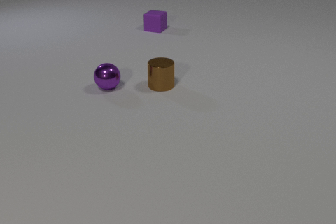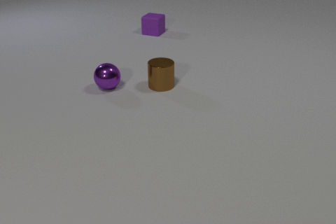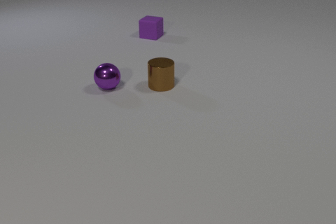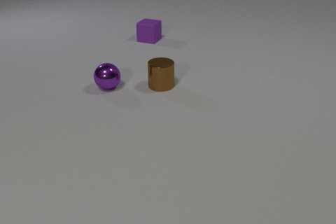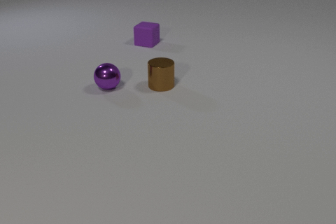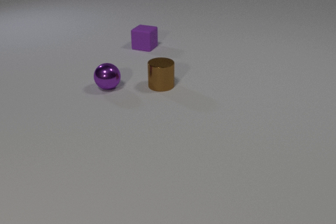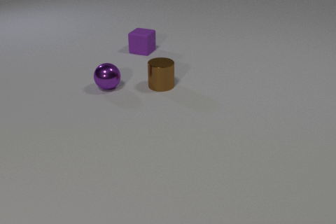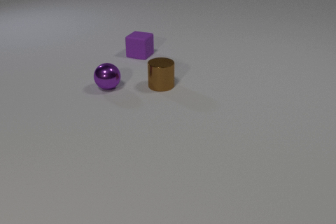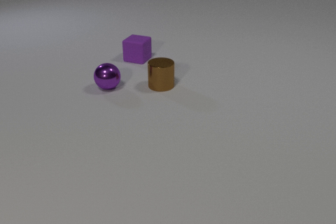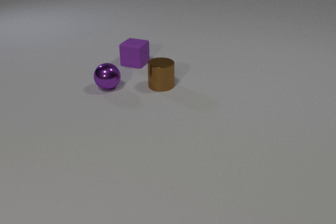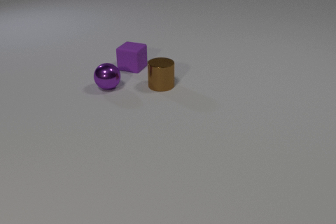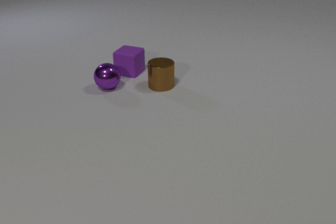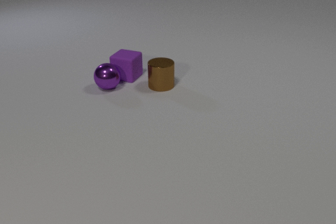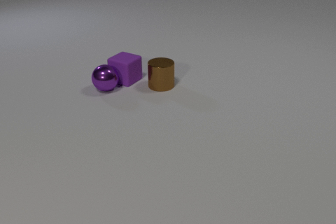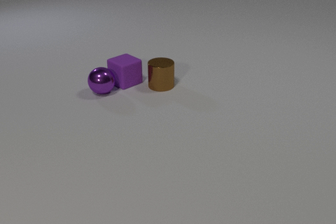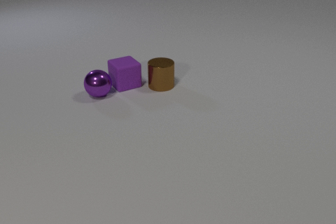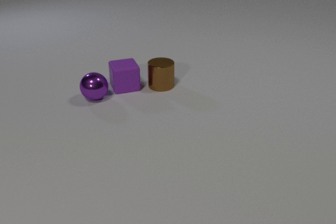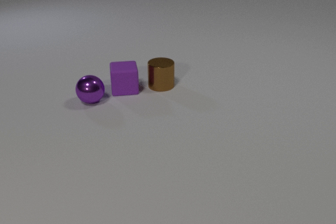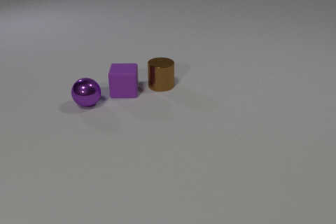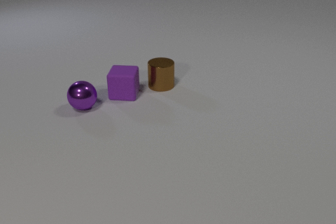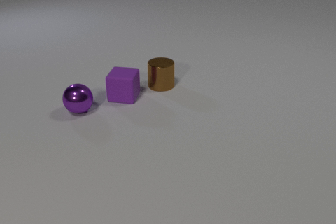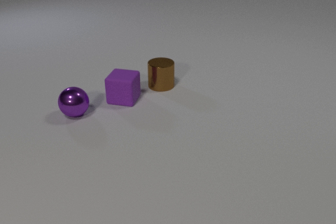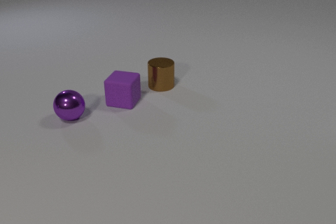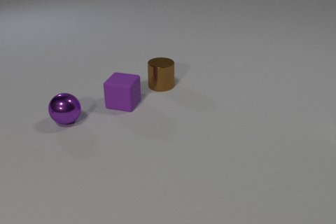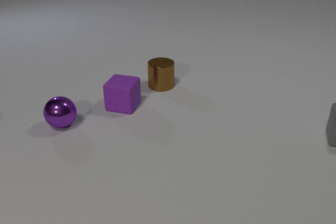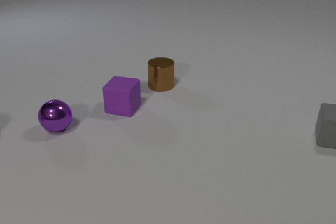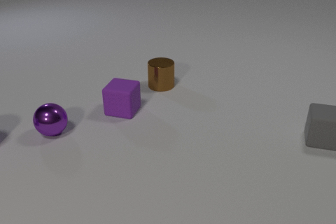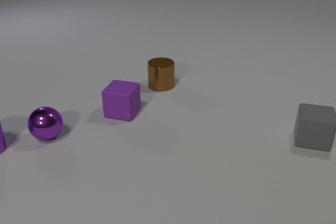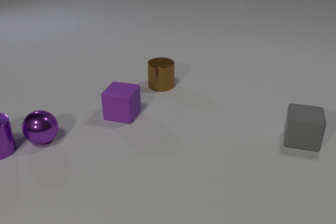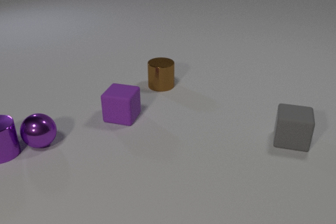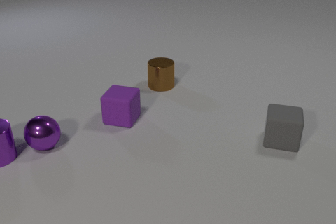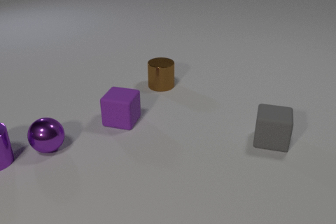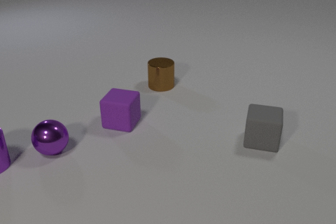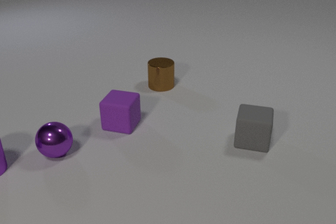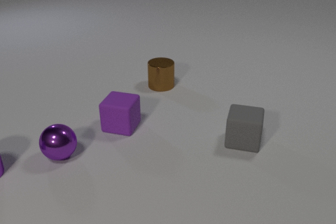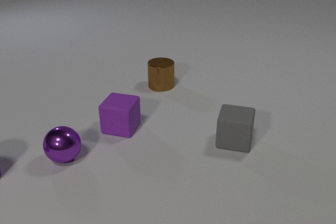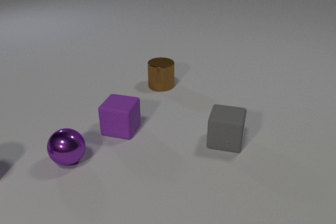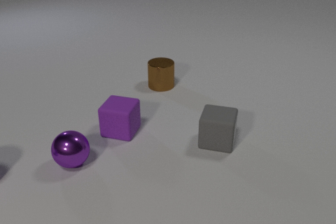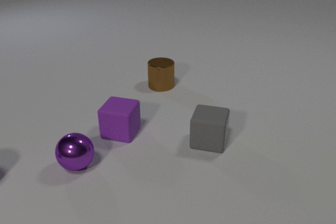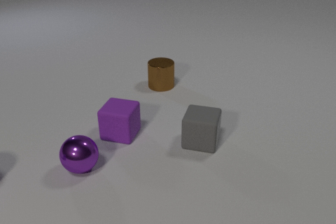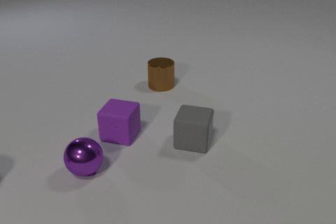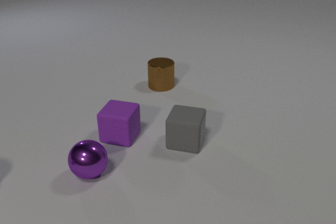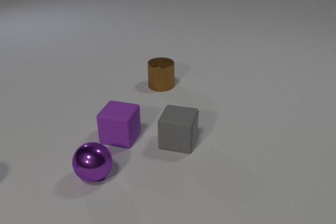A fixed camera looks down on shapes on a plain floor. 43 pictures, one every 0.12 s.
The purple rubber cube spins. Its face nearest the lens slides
to the left.
The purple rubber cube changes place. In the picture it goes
toward the camera.
0.00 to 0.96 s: The purple rubber cube slides toward the camera.
0.96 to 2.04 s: The purple rubber cube slides toward the camera, spins so that its near face slides to the left, clockwise seen from above. The purple metal sphere rolls toward the camera and to the left. The purple rubber cube and the purple metal sphere collide.
2.04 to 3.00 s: The purple rubber cube slides toward the camera, spins clockwise seen from above by about 30 degrees, its near face sliding to the left. The purple metal sphere rolls toward the camera and to the left. The gray rubber cube comes in at the right edge, slides to the left and toward the camera.
3.00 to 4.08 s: The purple rubber cube slides toward the camera. The purple metal sphere rolls toward the camera. The purple metal cylinder comes in at the left edge, slides toward the camera. The gray rubber cube slides to the left. The purple metal sphere and the purple metal cylinder collide.
4.08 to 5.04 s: The purple rubber cube slides toward the camera. The purple metal sphere rolls toward the camera and to the right. The purple metal cylinder leaves at the left edge. The gray rubber cube slides to the left.
What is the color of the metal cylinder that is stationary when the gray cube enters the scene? brown.
Are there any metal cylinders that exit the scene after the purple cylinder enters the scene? yes.
What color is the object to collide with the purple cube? purple.
